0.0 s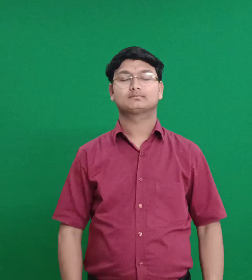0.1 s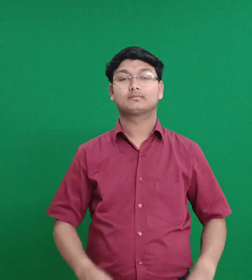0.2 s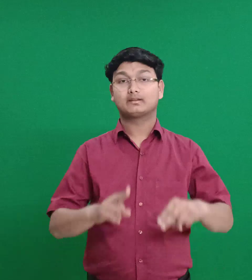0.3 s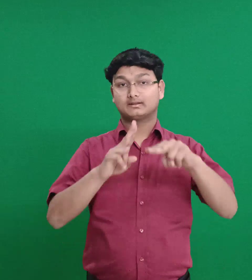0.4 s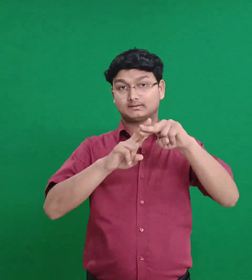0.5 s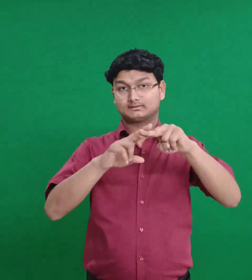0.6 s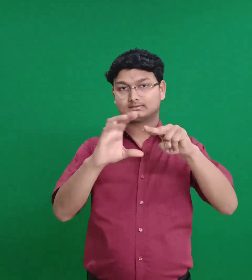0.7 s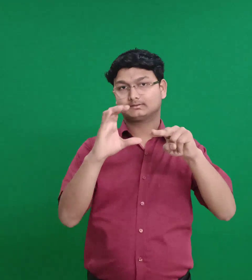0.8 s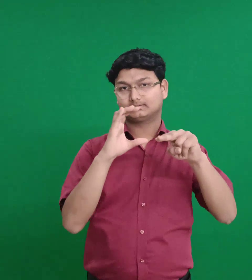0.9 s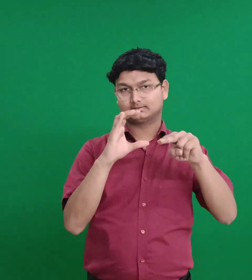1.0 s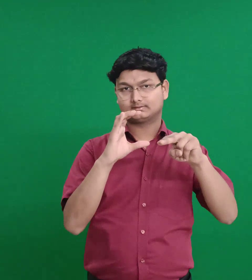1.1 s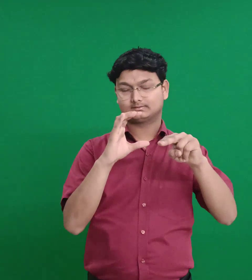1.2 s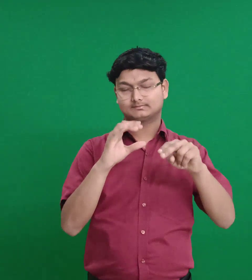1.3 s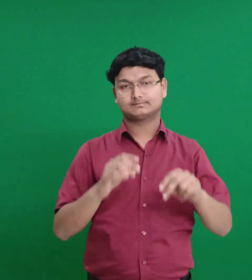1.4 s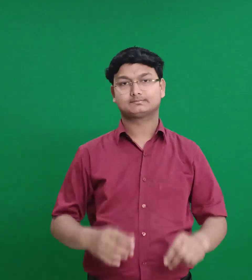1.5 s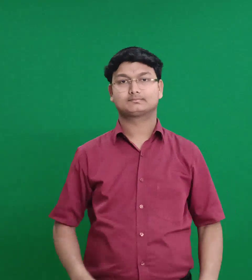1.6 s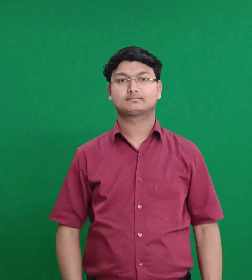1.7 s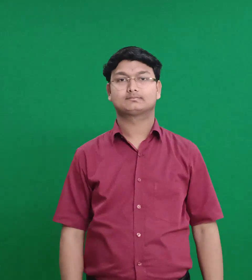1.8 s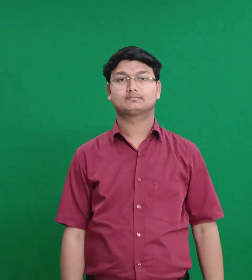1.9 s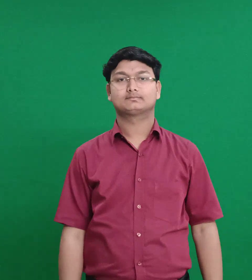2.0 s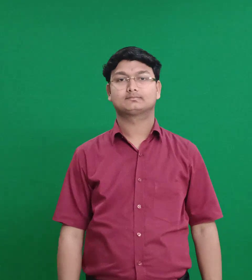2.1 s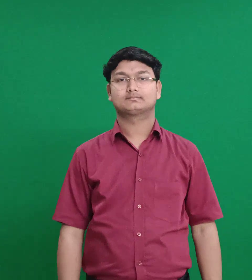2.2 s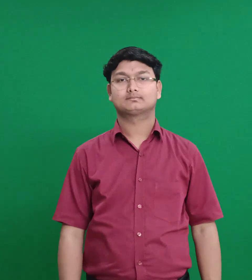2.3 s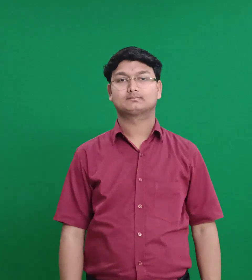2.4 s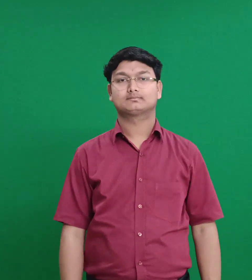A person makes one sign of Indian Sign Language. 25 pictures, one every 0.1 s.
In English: fortunatus
